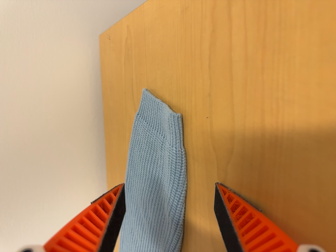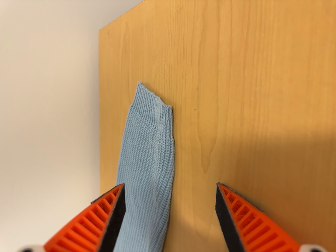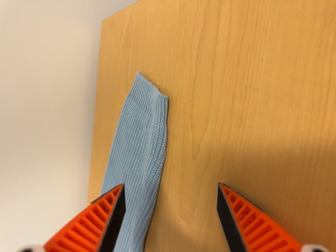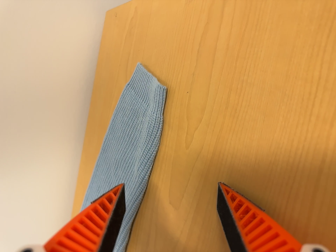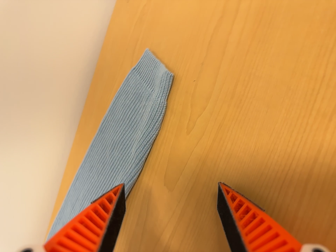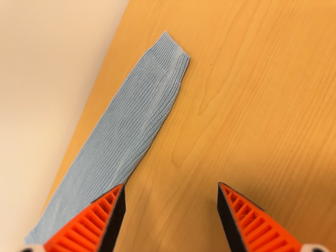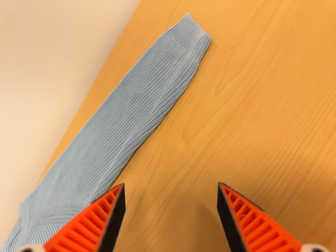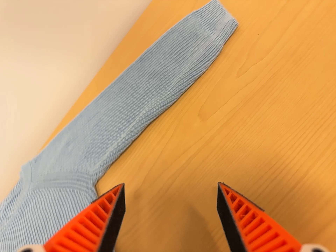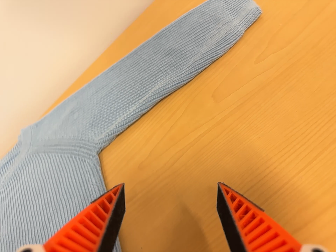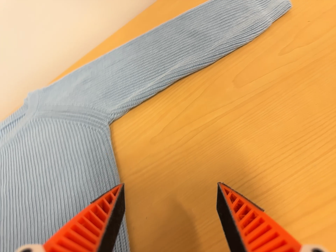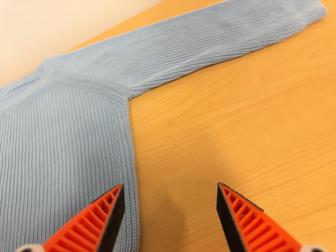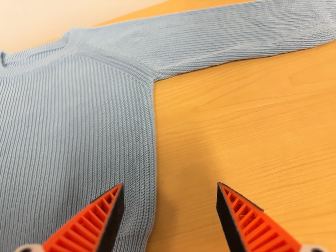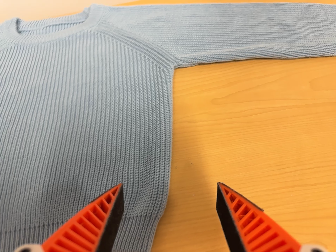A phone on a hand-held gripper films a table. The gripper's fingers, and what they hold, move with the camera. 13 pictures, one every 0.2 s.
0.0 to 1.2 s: The camera pans to its right by about 10 degrees. It travels toward the bottom of its view, to its left and backward, about 14 cm, so close, fixed things drift upward. It rolls about its line of sight by about 30 degrees, and the scene rotates clockwise.
1.2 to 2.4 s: The camera pans to its right by about 10 degrees. It travels to its left and toward the bottom of its view, about 22 cm. It rolls about its line of sight by about 50 degrees, and the scene rotates clockwise.
The film runs backward here.
